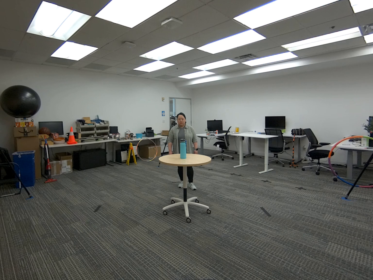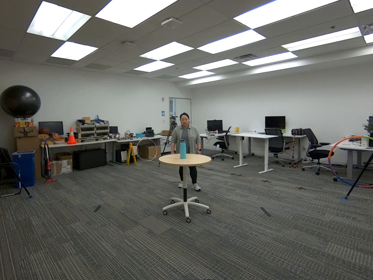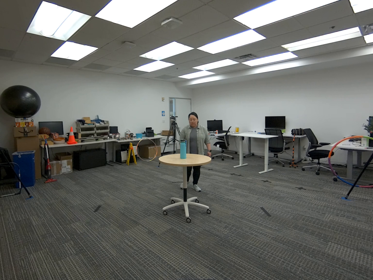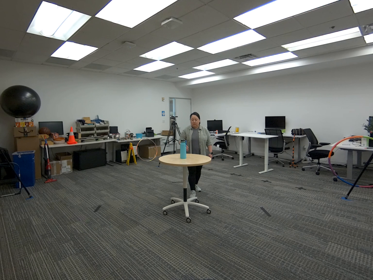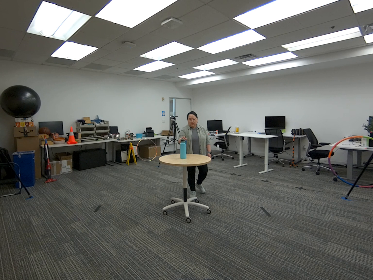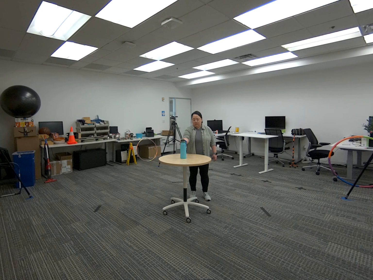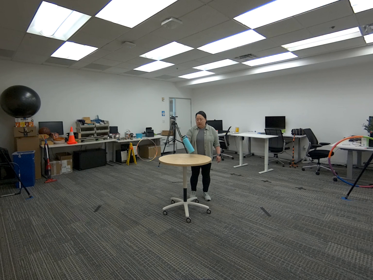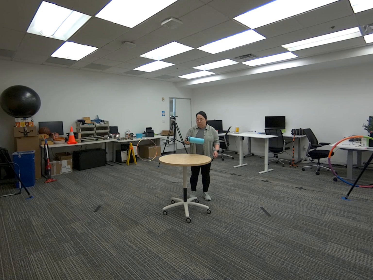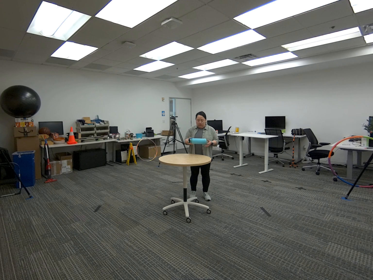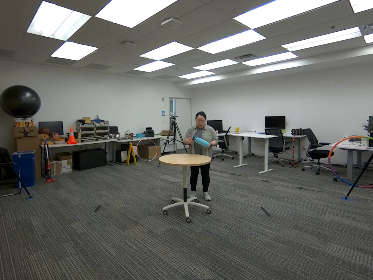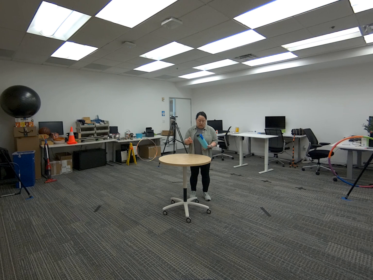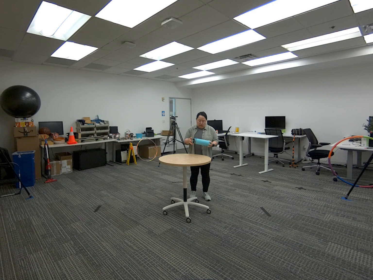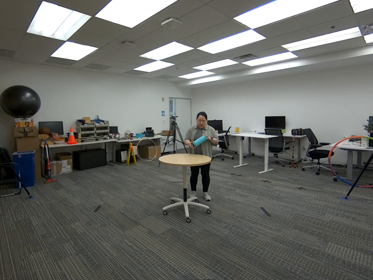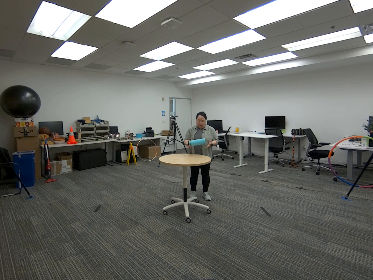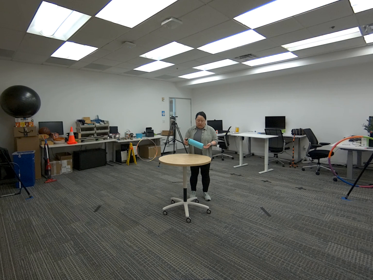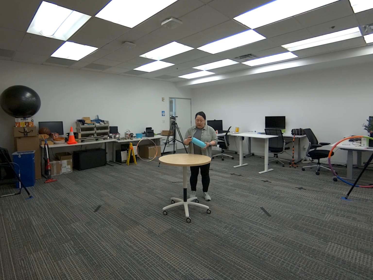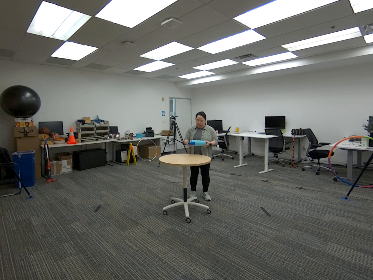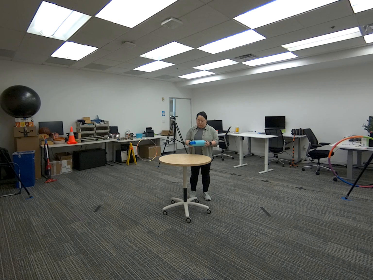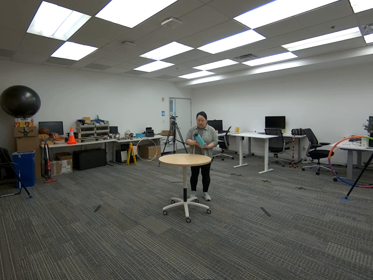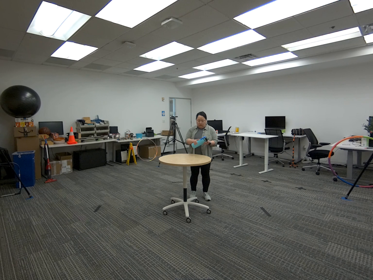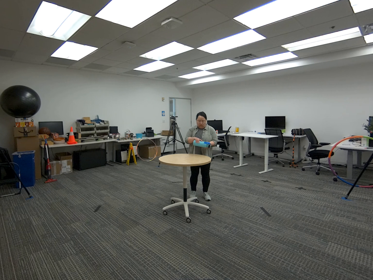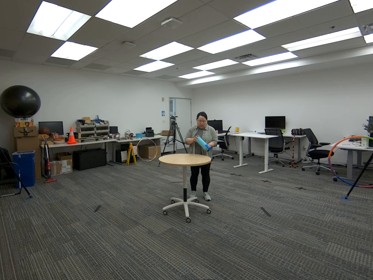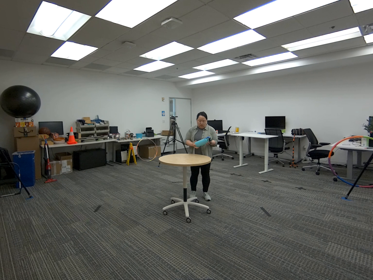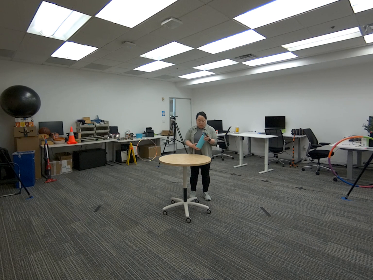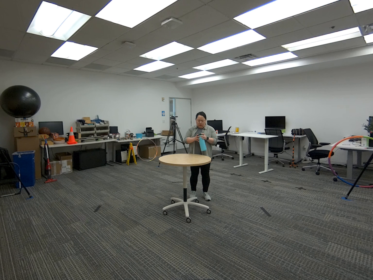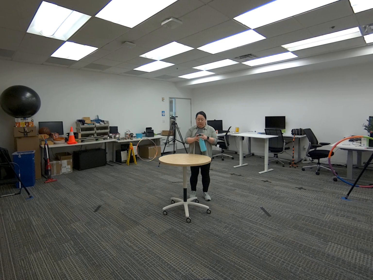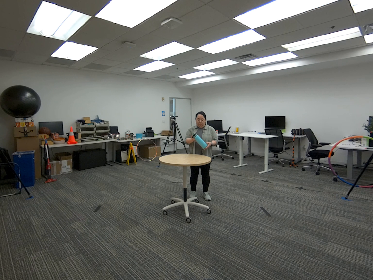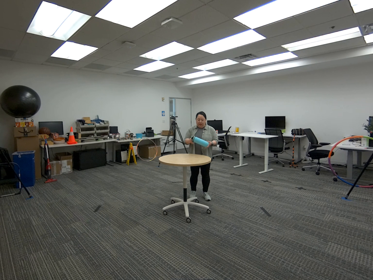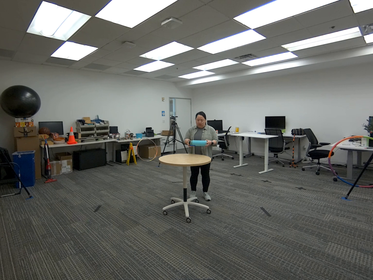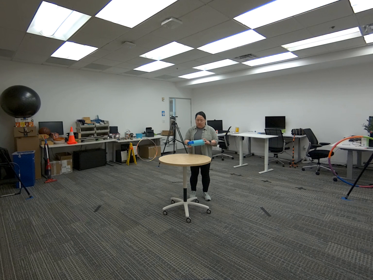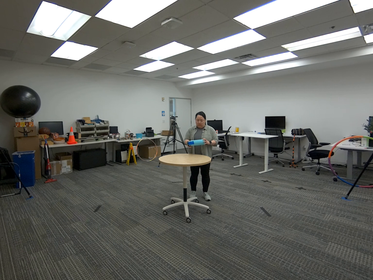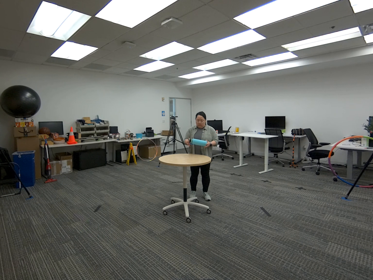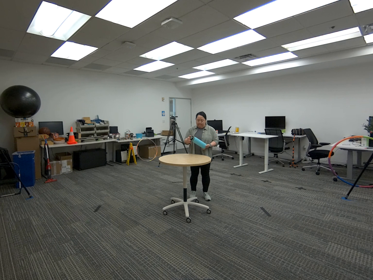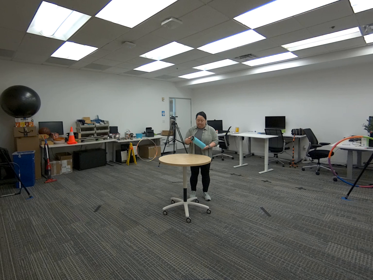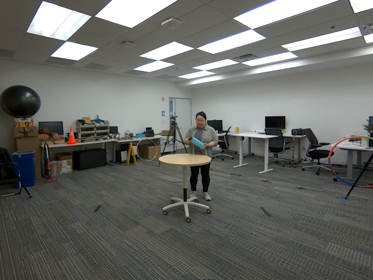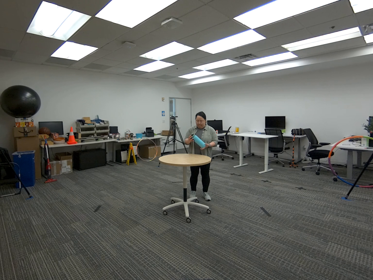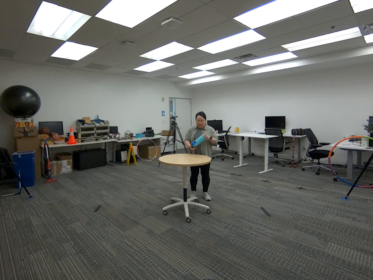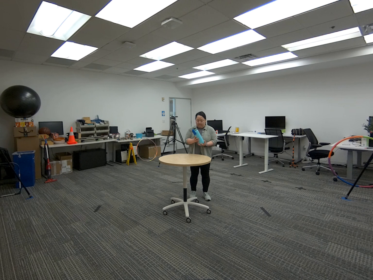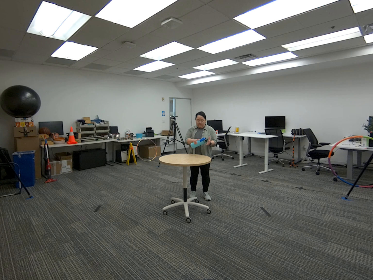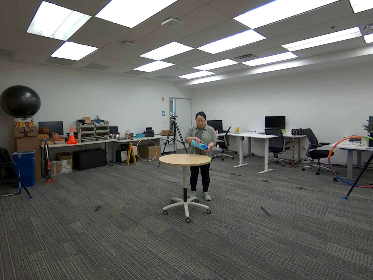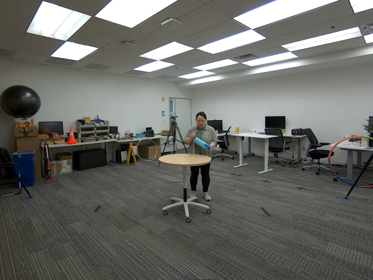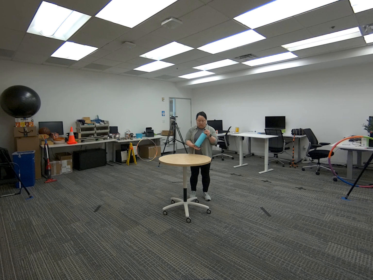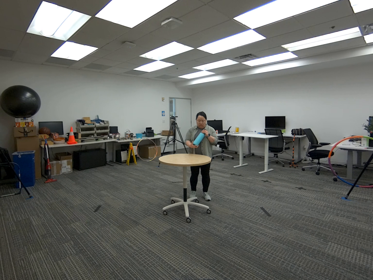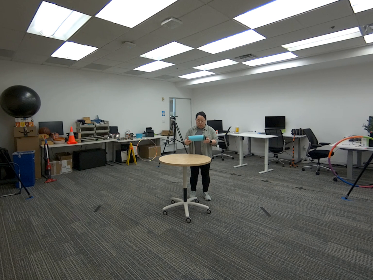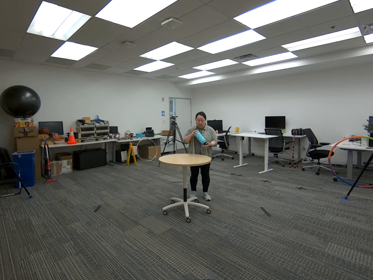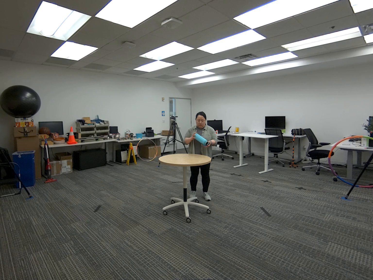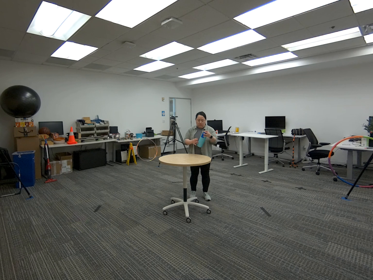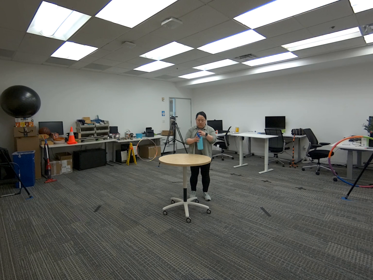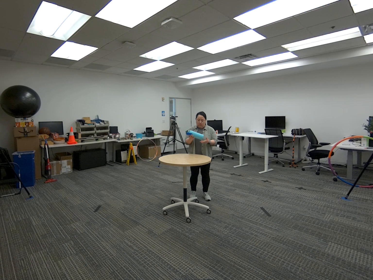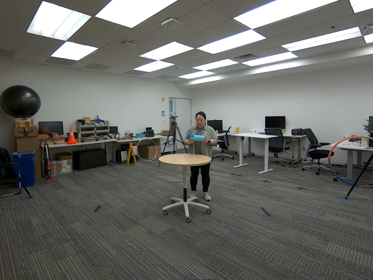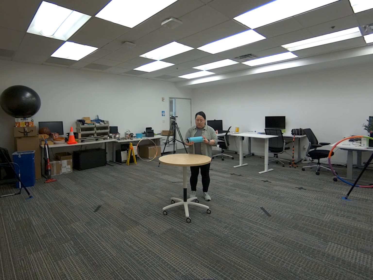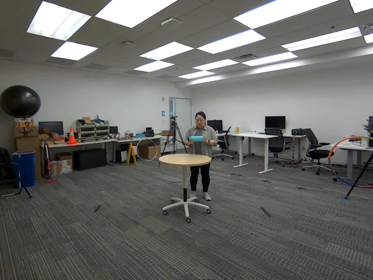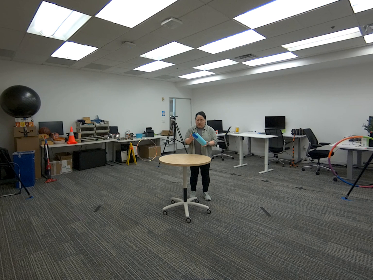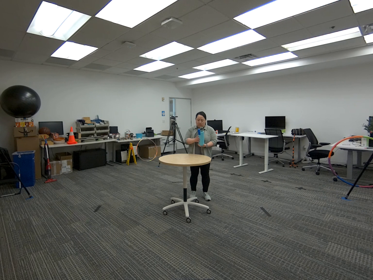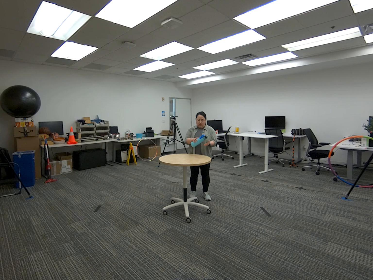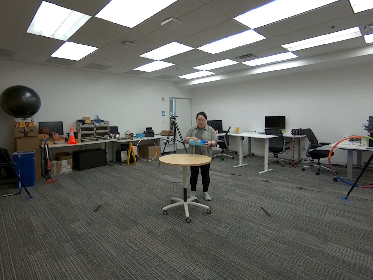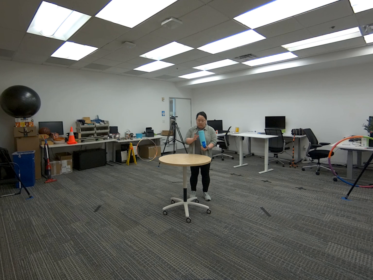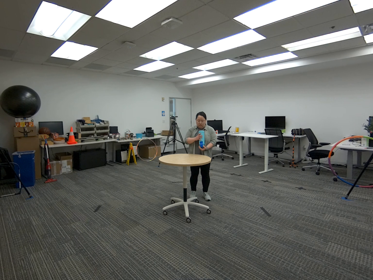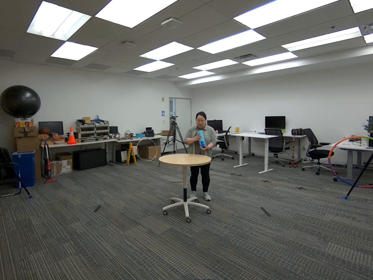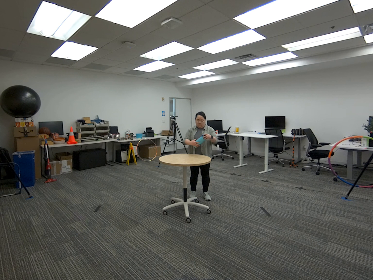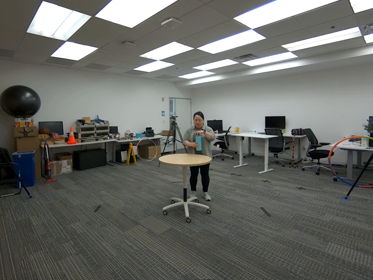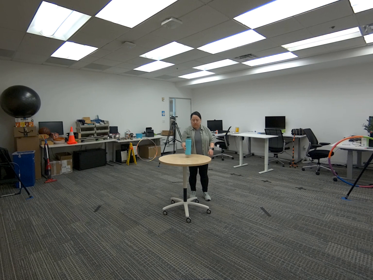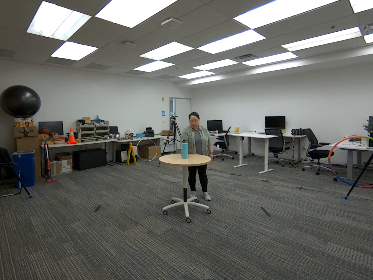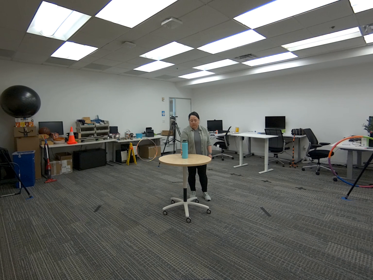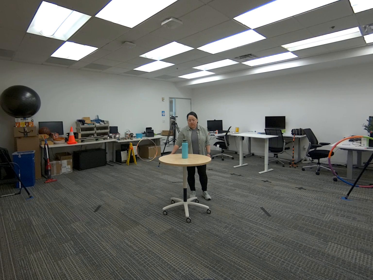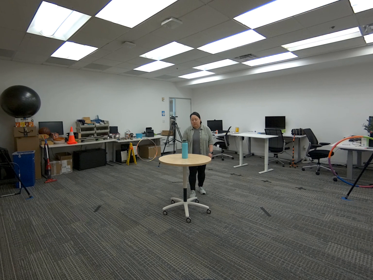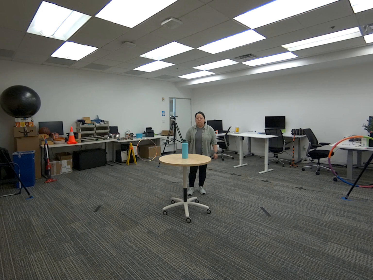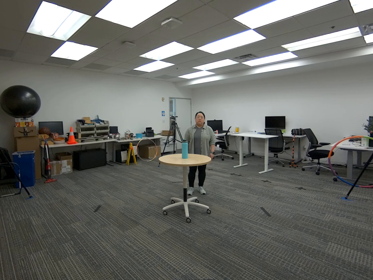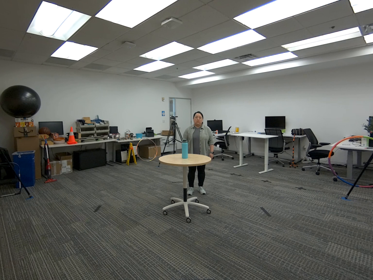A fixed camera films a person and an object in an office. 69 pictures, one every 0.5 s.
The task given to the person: Walk to the cyan water bottle on the round table. Pick up the bottle with your right hand, rotate and hand it over to your left hand. And keep alternating hands while ortating the bottle. Once done, place the bottle back on the round table.
